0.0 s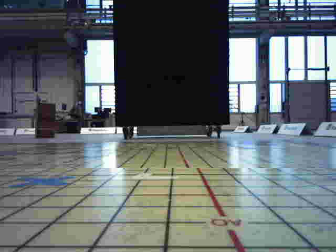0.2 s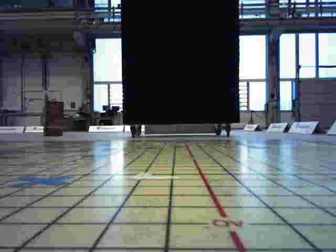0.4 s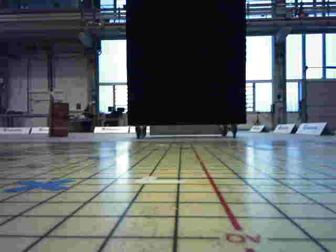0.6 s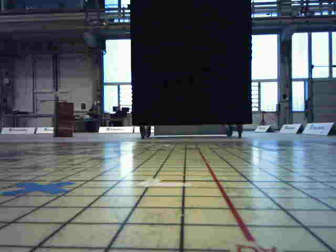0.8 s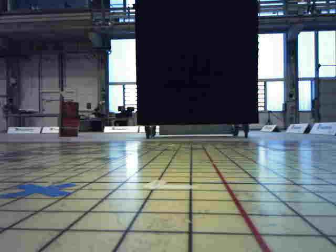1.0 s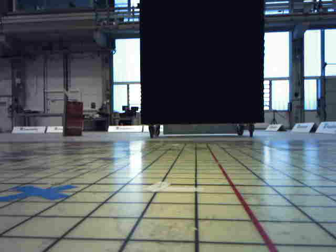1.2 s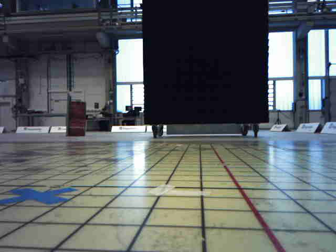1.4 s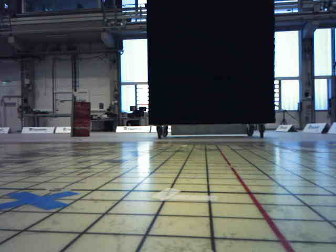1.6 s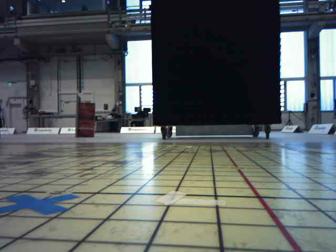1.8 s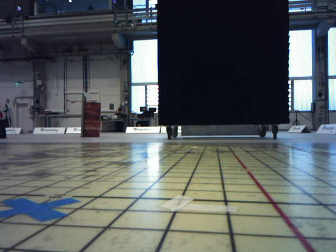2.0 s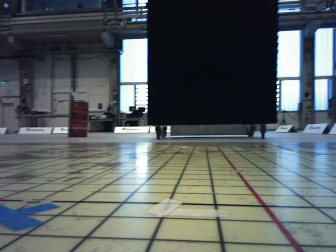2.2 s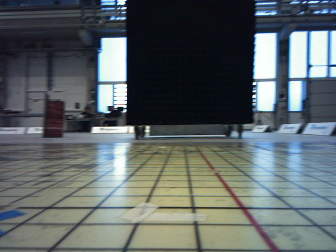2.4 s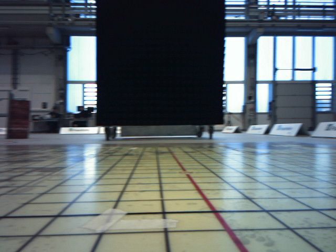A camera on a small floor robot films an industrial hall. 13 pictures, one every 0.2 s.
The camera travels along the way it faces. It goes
forward.
0.0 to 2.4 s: The camera travels forward, about 0.5 m, so what stands in front looms larger.
The film runs forward here.
